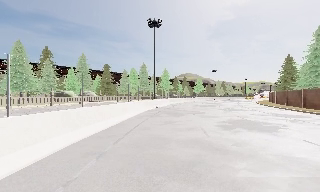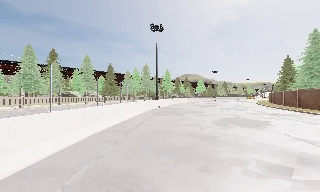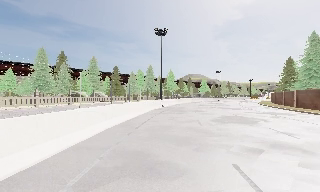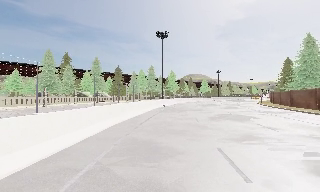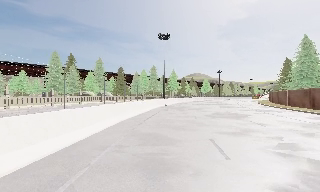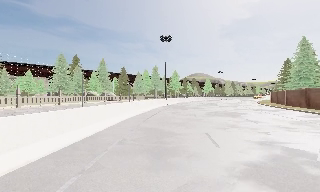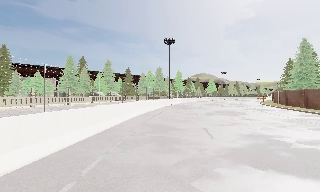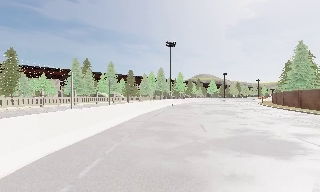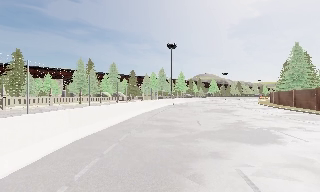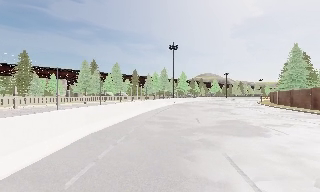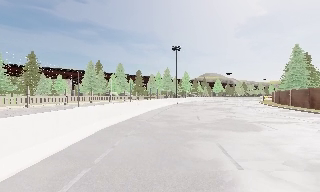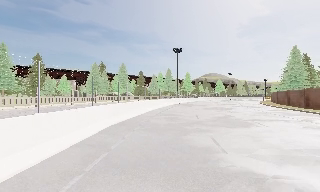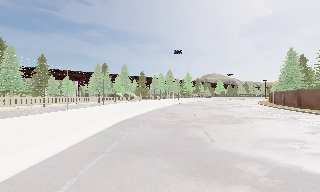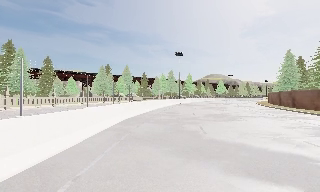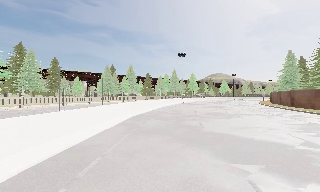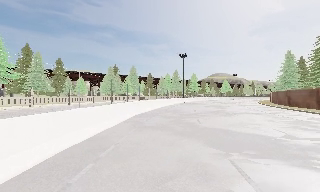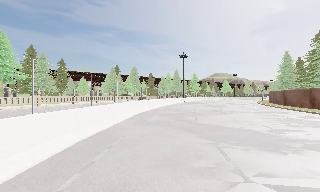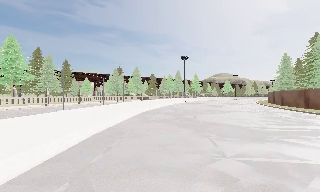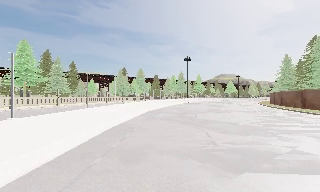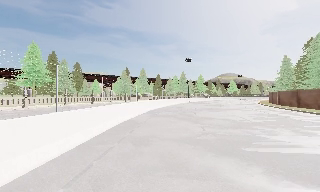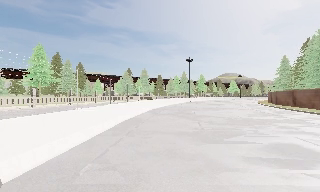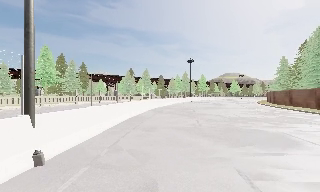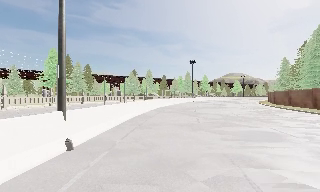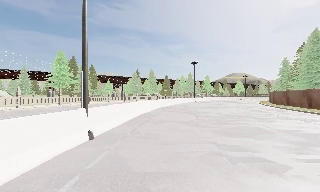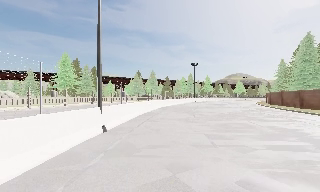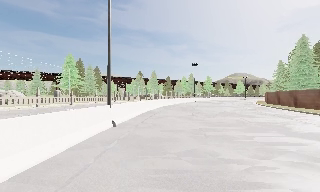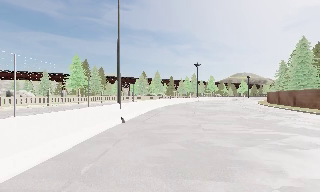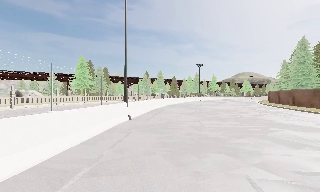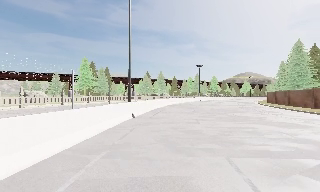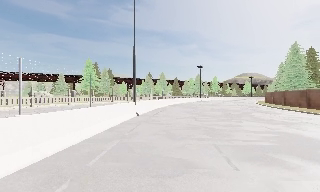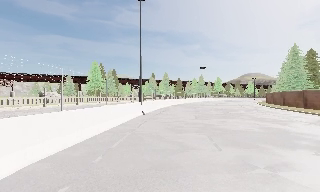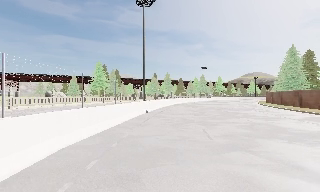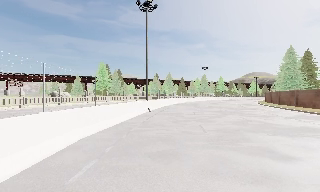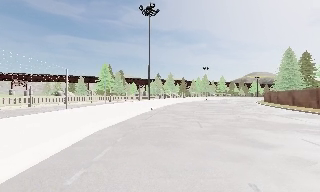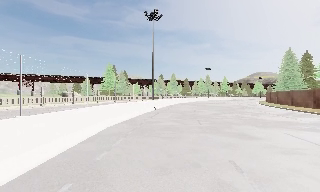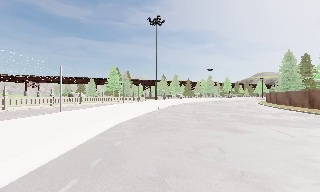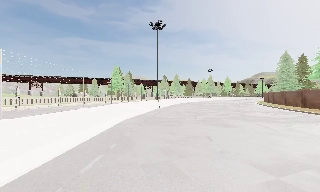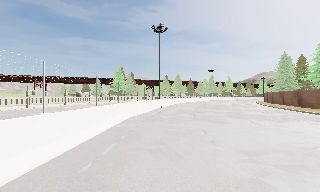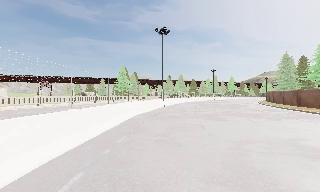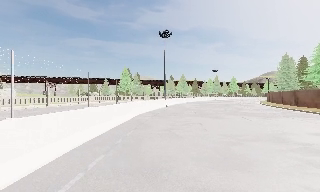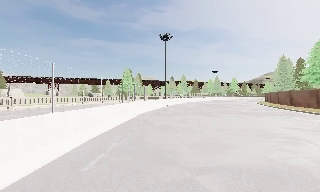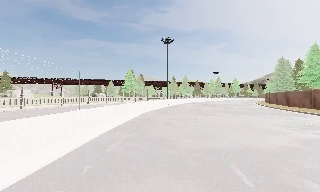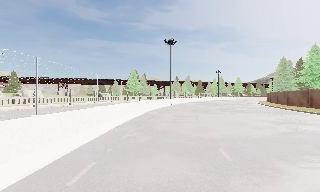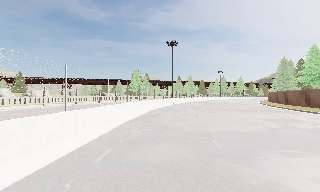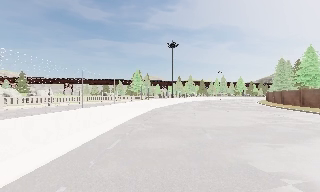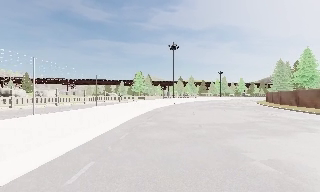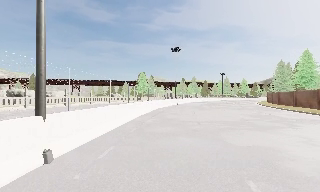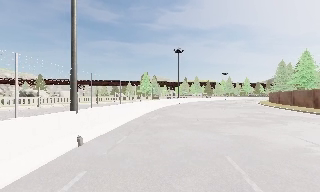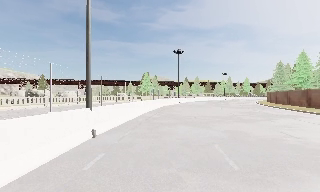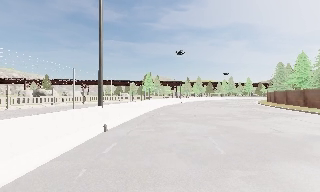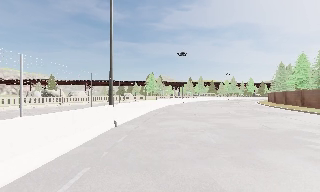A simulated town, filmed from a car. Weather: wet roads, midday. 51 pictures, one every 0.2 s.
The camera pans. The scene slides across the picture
to the right.
The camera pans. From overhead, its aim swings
counterclockwise.
0.0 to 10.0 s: The scene slides to the right, as the camera pans about 35 degrees to its left. It travels backward, about 60 m.
The film runs backward here.
